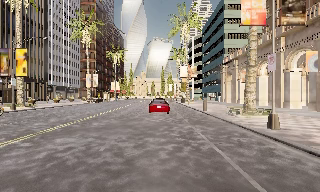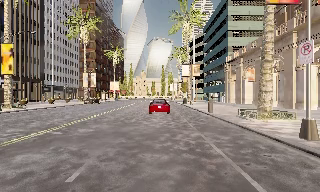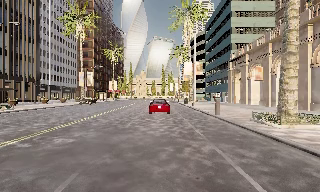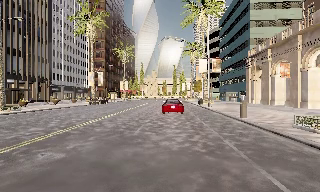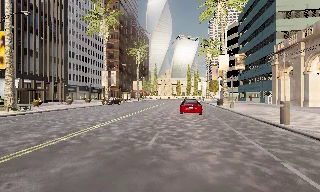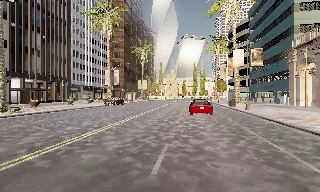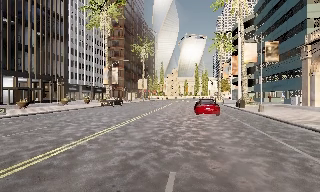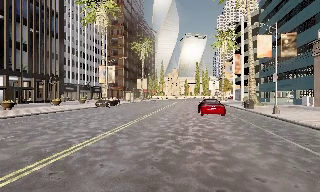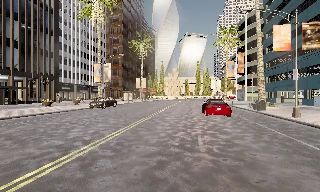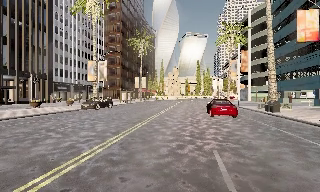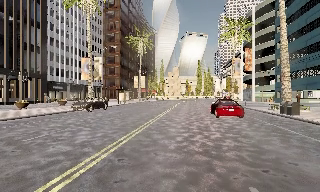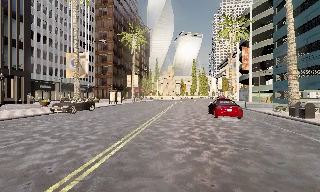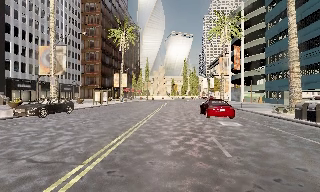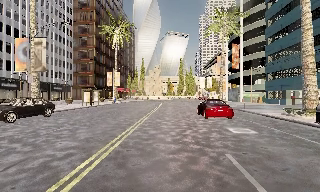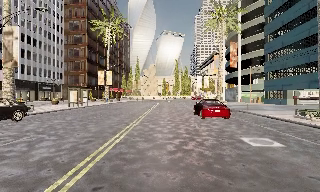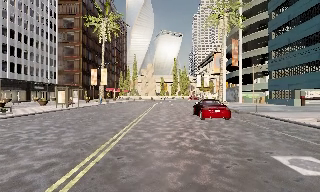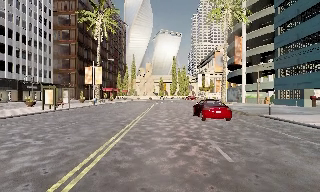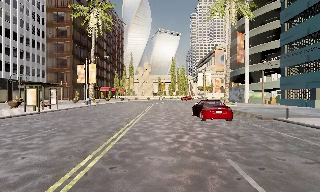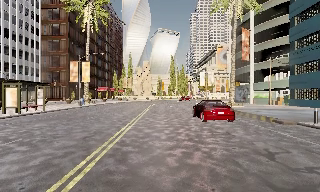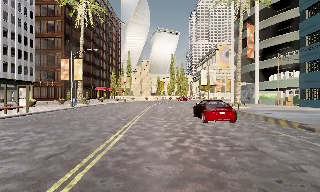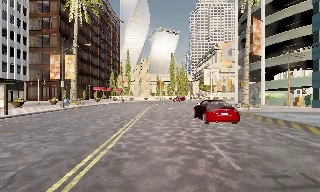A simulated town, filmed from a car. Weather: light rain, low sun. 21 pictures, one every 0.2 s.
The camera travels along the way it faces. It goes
forward.
0.0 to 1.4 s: The camera swings to its left by about 10 degrees, and the scene slides to the right. It travels forward, about 13 m, so what stands in front looms larger.
1.4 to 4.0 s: The scene slides to the left, as the camera pans about 10 degrees to its right. It travels forward, about 25 m, so what stands in front looms larger.
The film runs forward here.
